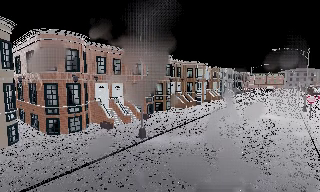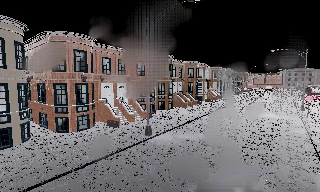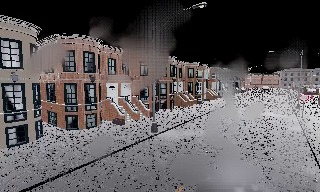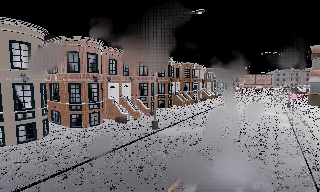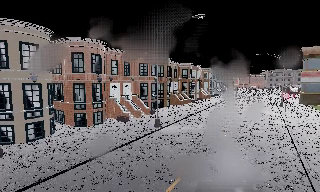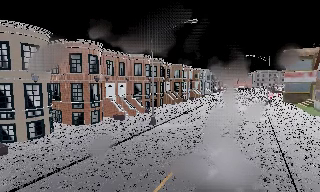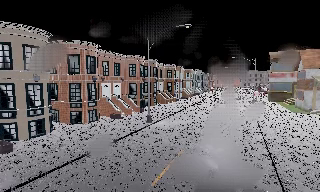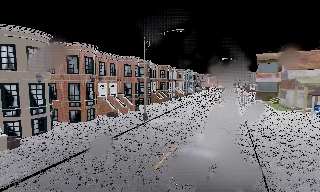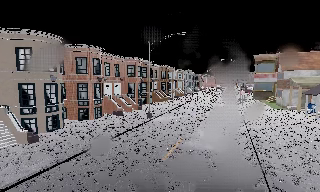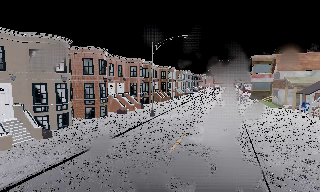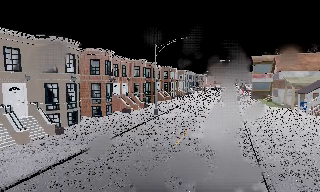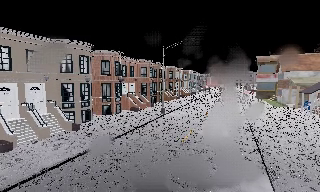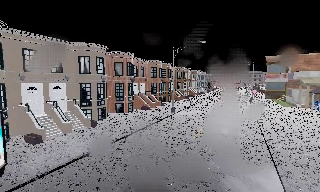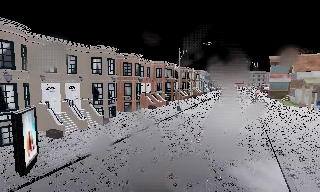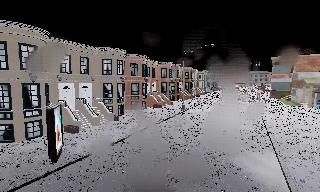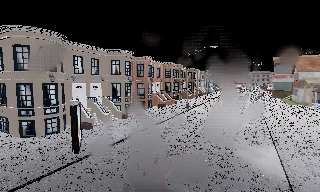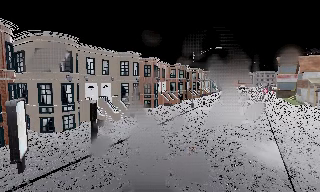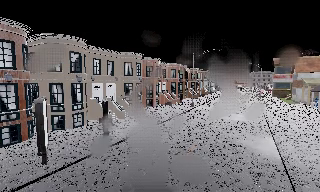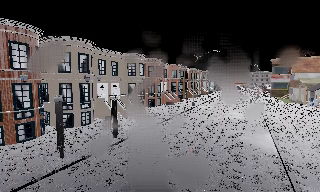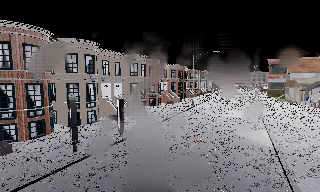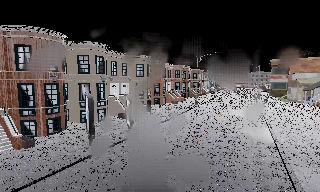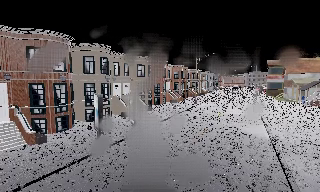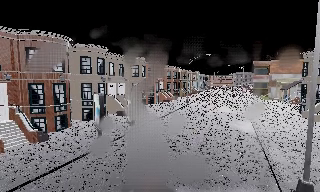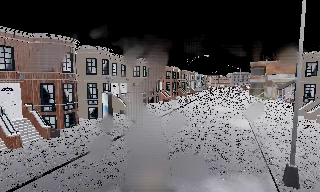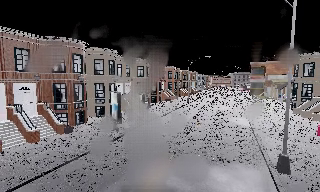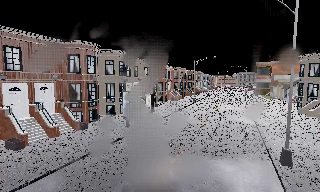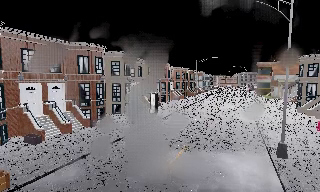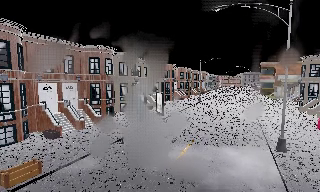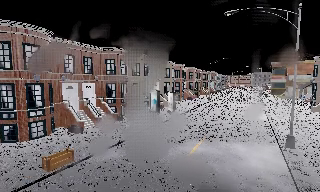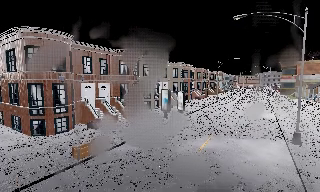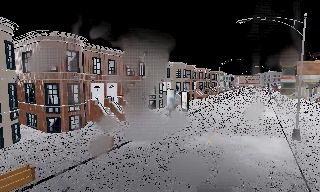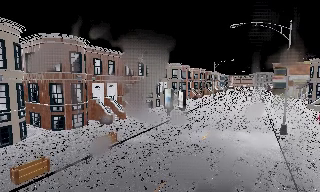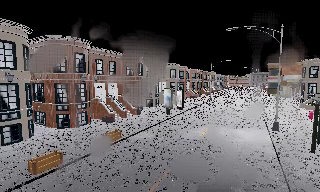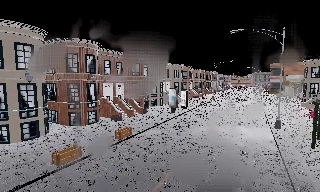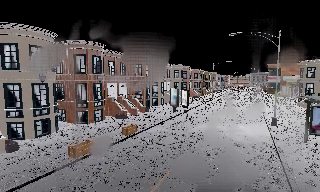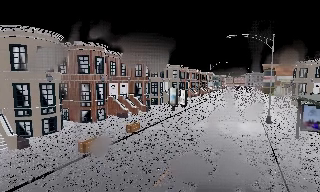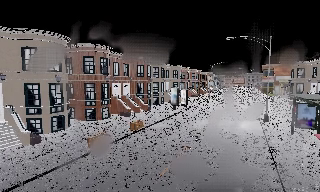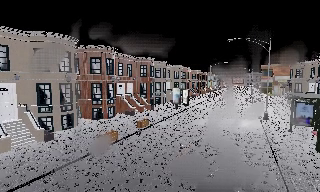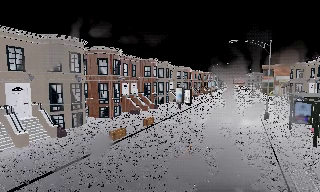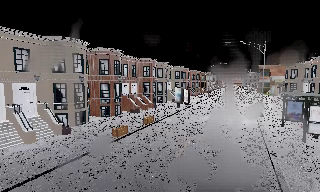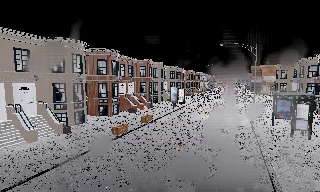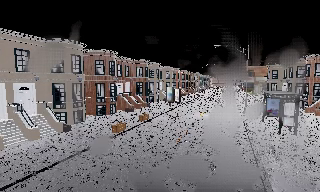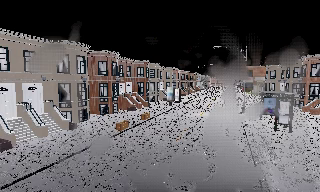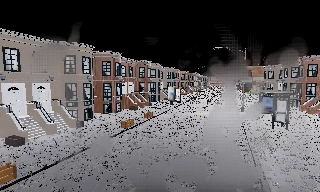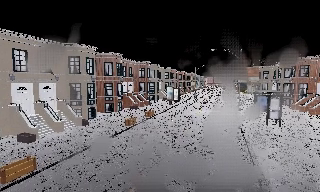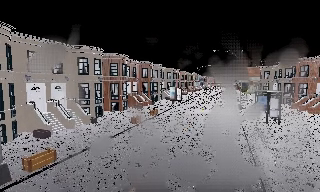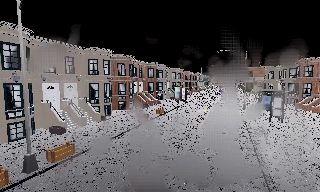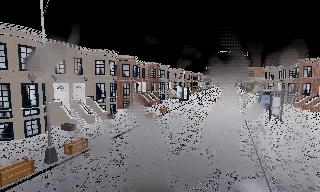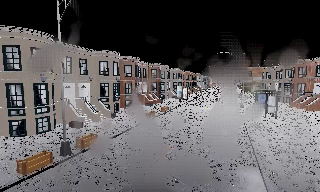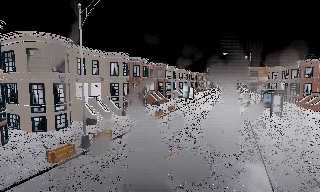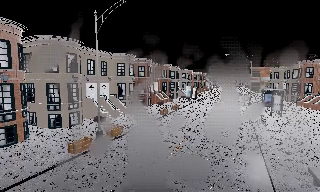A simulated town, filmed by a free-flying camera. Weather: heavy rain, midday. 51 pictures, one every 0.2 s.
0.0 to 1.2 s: The camera pans to its right, which is clockwise from overhead, by about 10 degrees. It travels backward and to its left, about 5 m, so what stands in front gets smaller.
1.2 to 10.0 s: The camera travels backward and to its left, about 35 m, so what stands in front gets smaller.
The film runs backward here.
